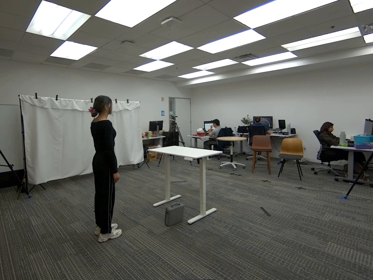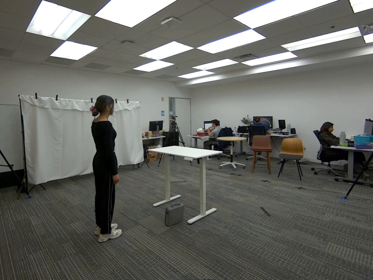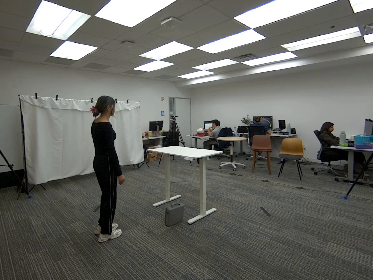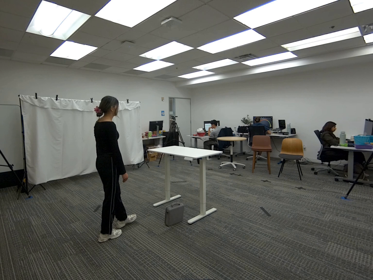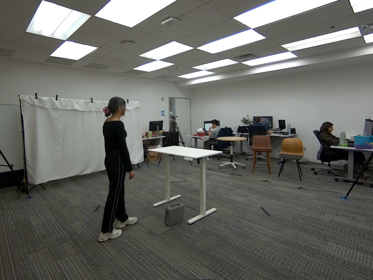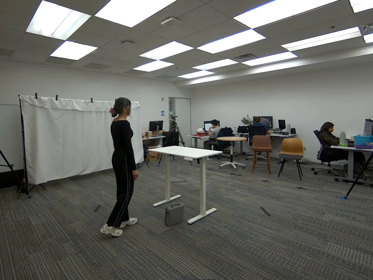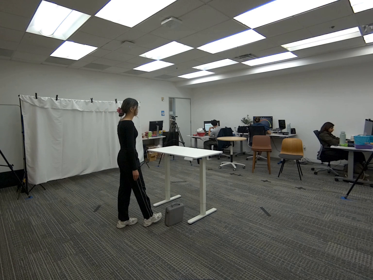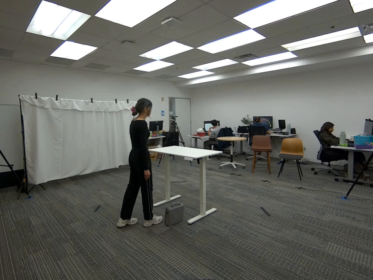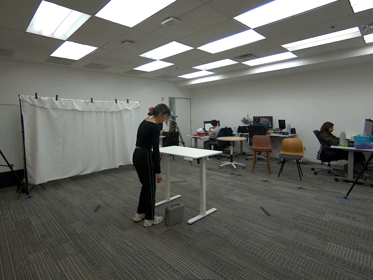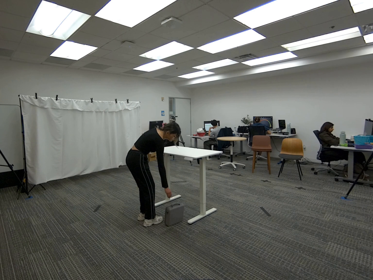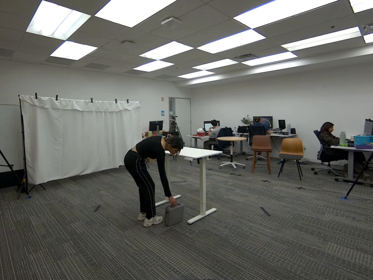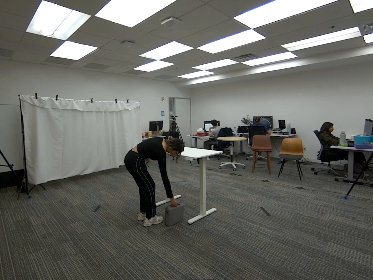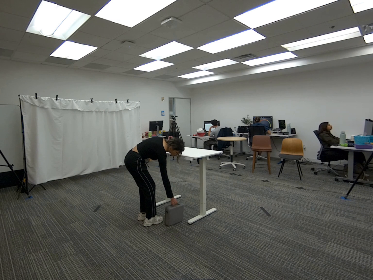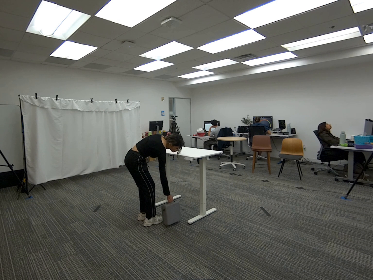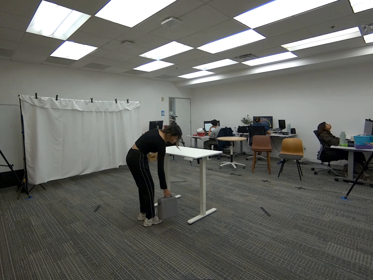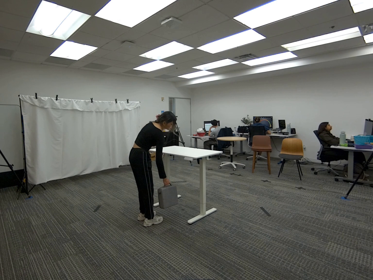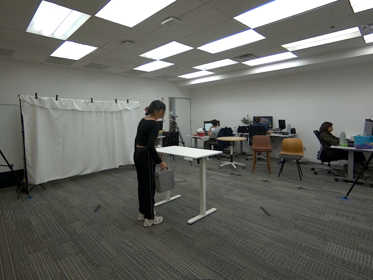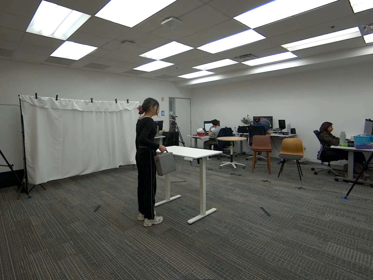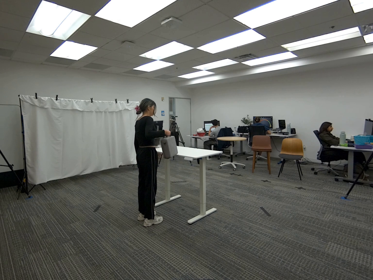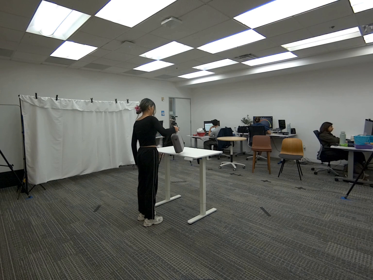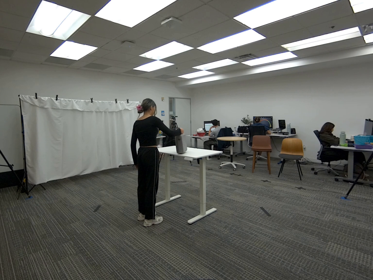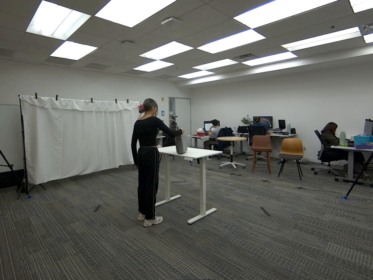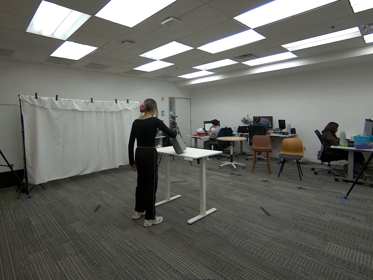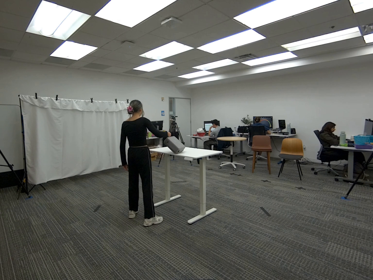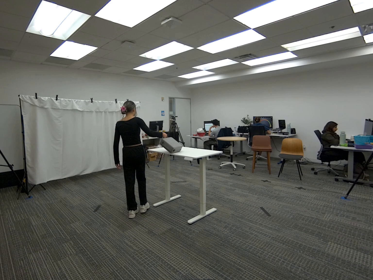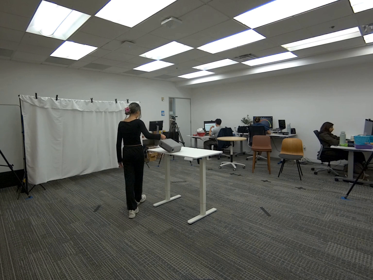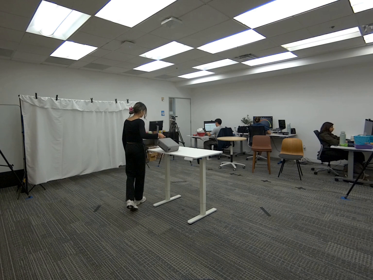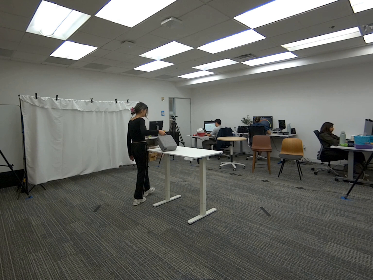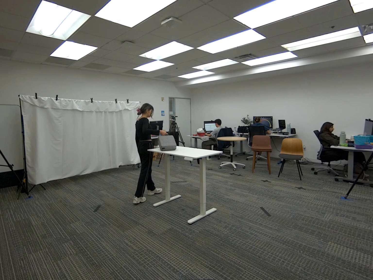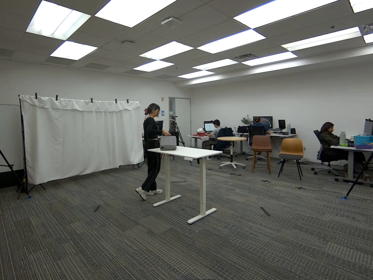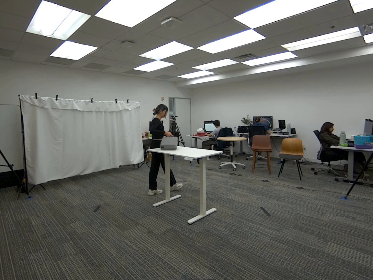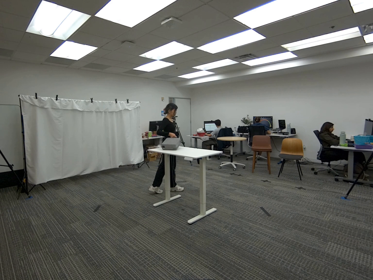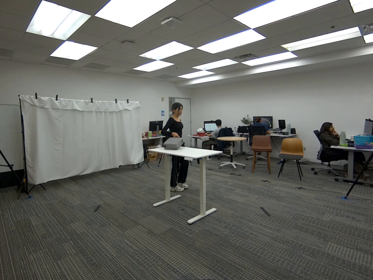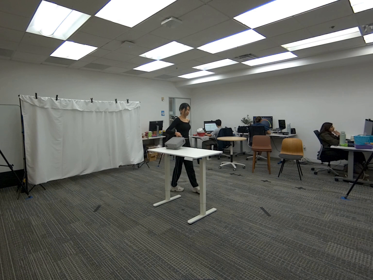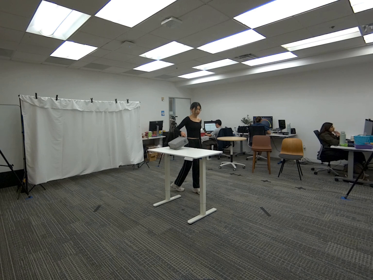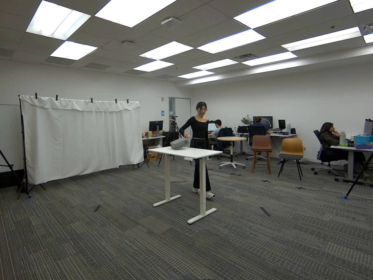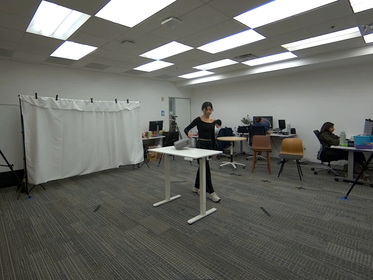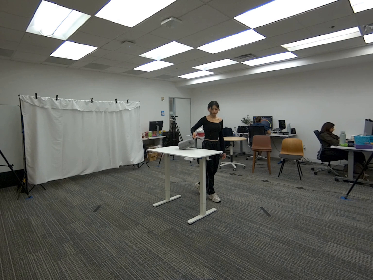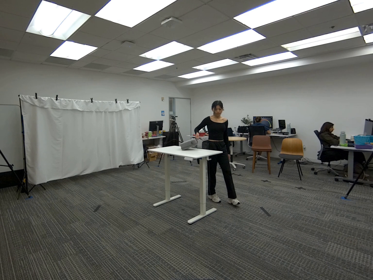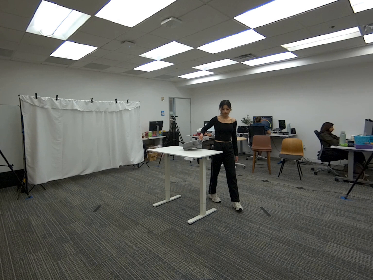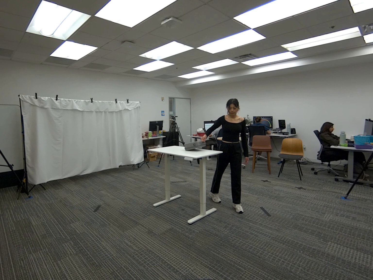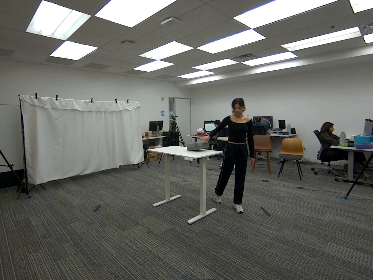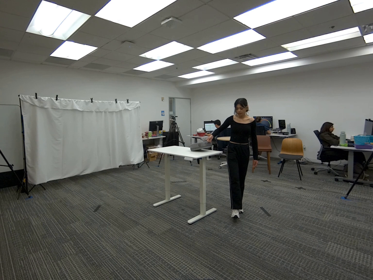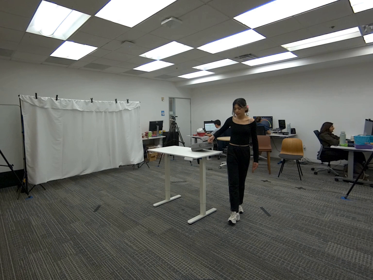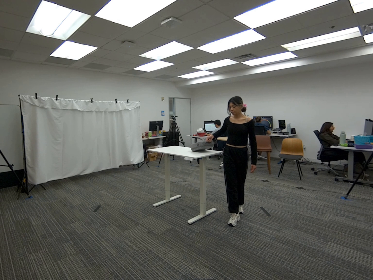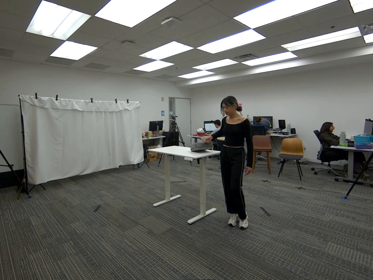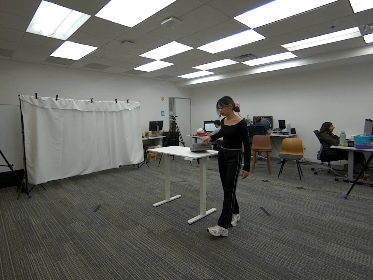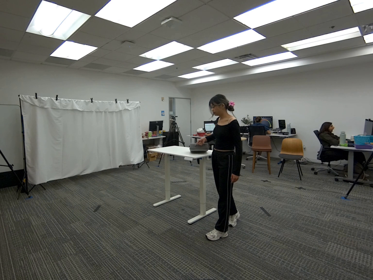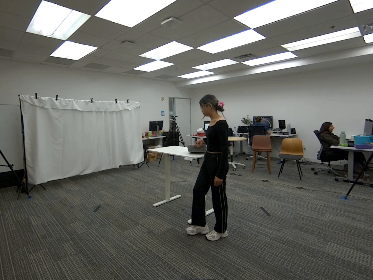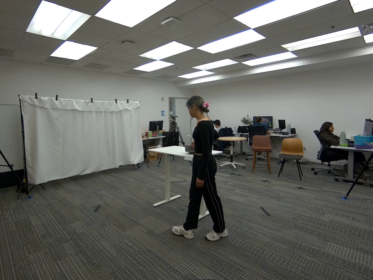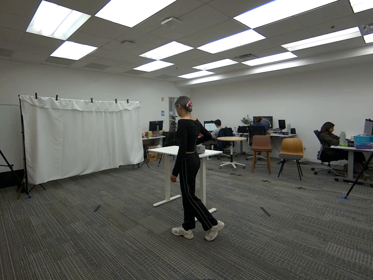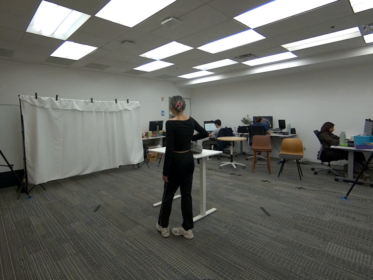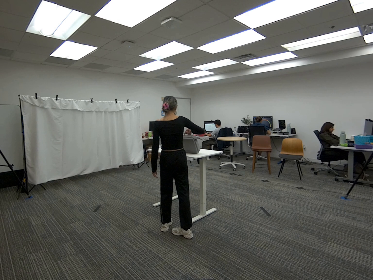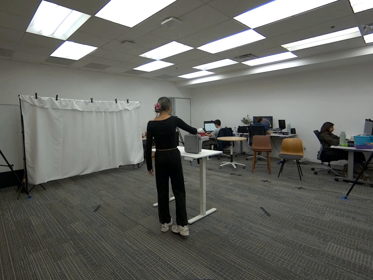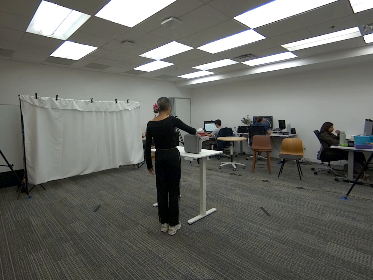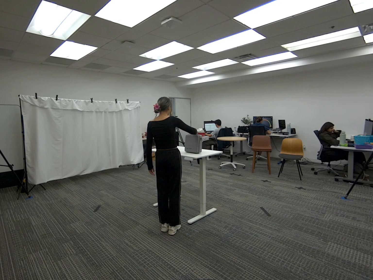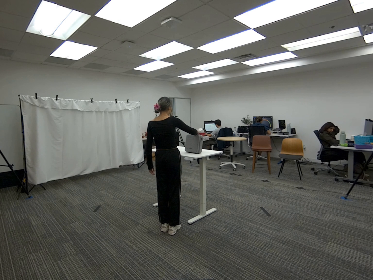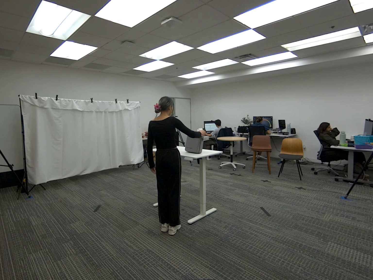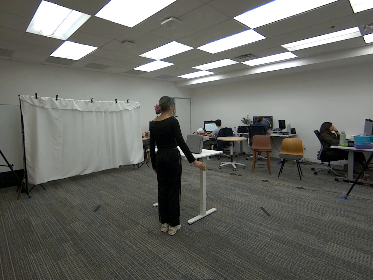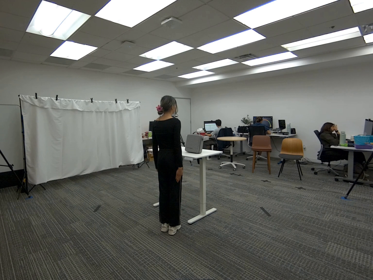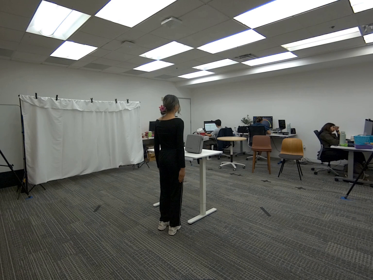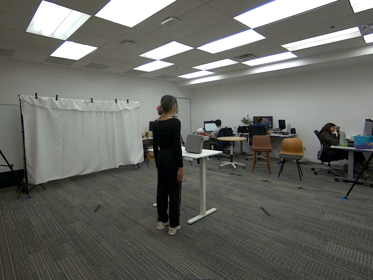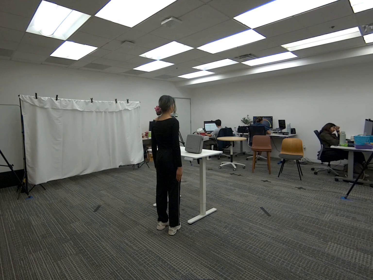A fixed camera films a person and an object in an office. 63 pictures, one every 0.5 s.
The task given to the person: Walk to the gray case on the floor. Using your right hand, grasp the handle and lift the case onto the white desk. Without releasing the handle, continue sliding the case across the surface of the desk while walking around the desk, maintaining continuous contact with the case until the end of the sequence.
